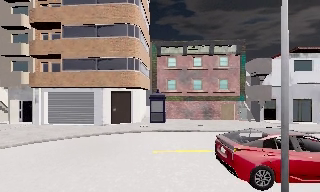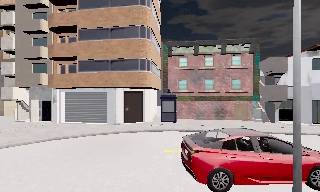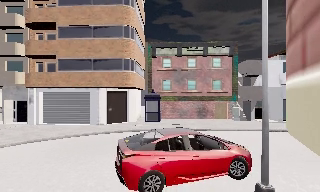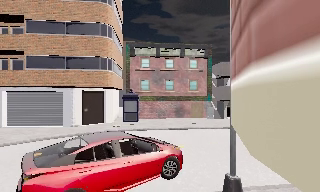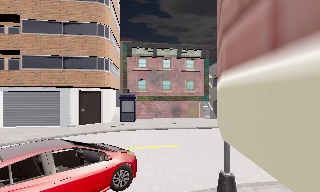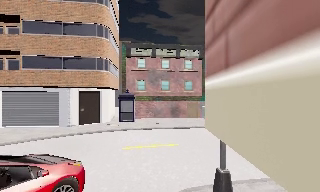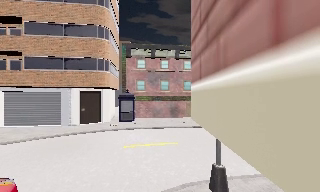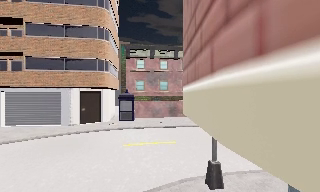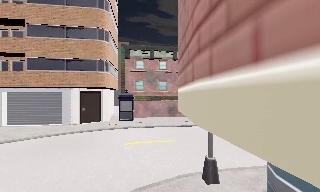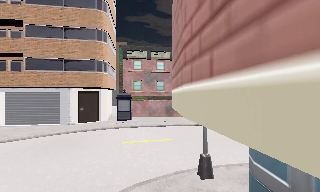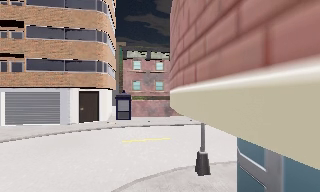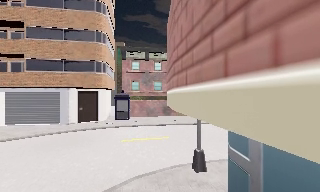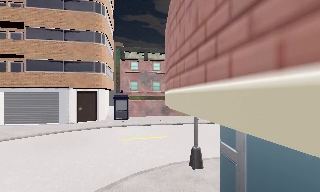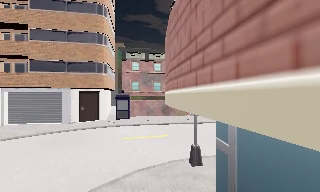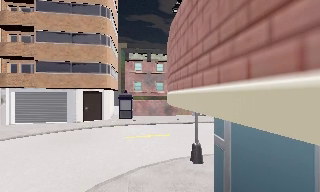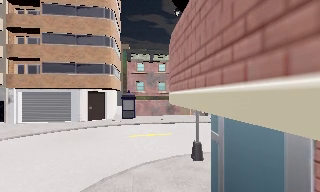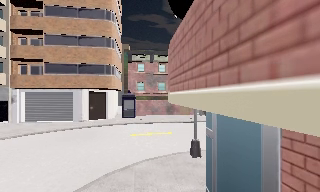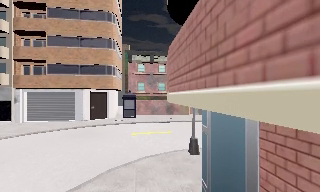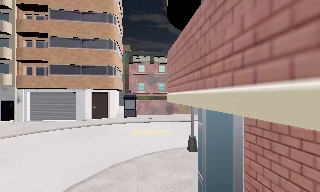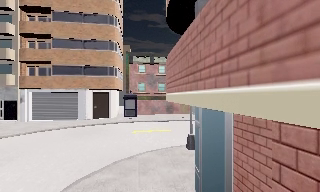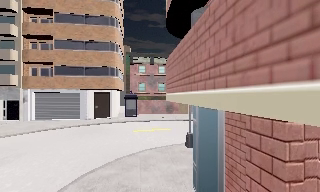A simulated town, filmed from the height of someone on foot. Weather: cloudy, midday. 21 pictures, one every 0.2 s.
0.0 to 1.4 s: The camera pans to its right, which is clockwise from overhead, by about 10 degrees. It travels backward, about 1 m, so what stands in front gets smaller.
1.4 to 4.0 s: The camera travels backward, about 3.5 m, so what stands in front gets smaller.
The film runs backward here.
